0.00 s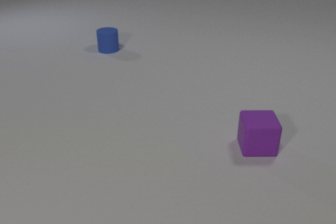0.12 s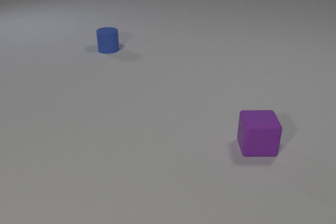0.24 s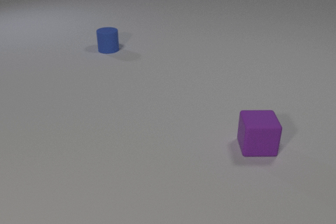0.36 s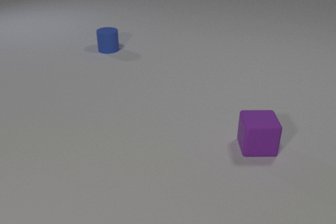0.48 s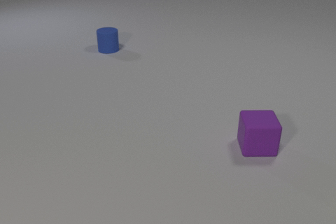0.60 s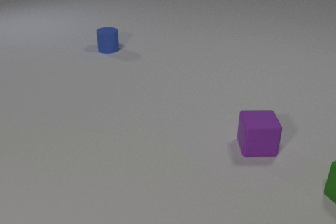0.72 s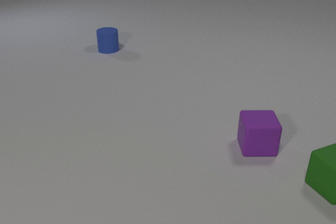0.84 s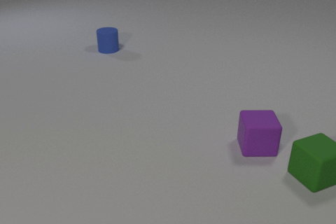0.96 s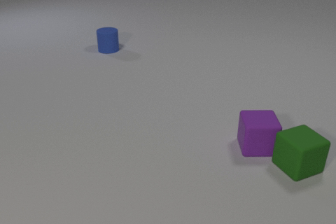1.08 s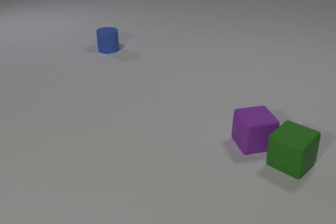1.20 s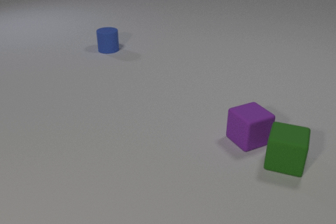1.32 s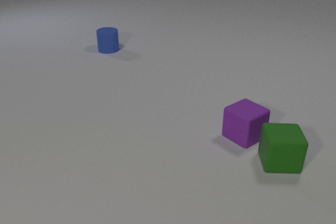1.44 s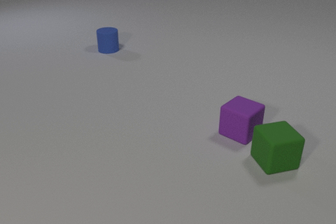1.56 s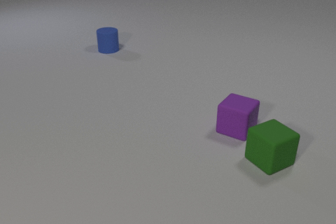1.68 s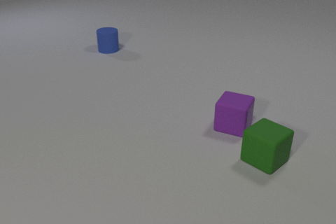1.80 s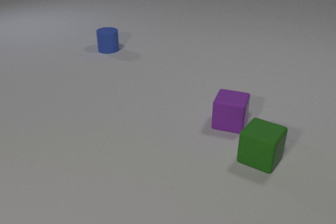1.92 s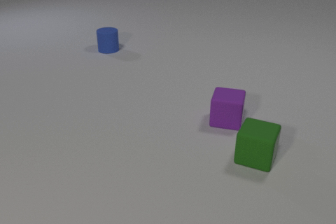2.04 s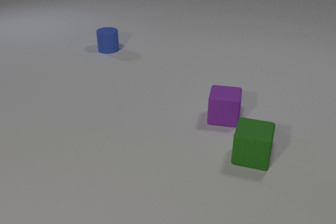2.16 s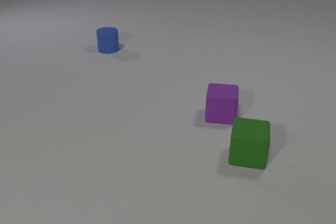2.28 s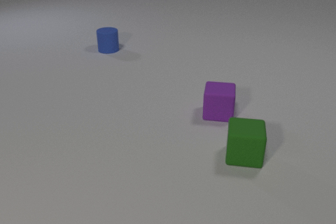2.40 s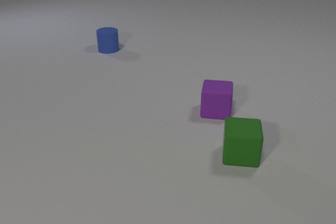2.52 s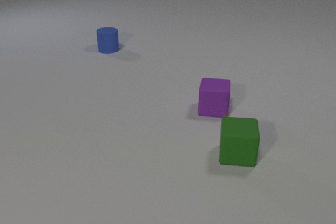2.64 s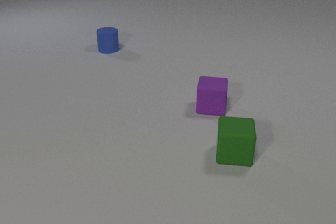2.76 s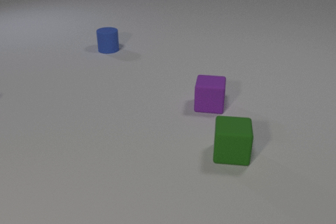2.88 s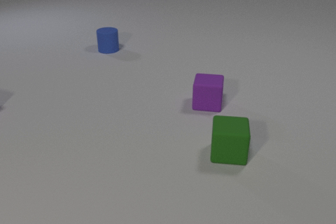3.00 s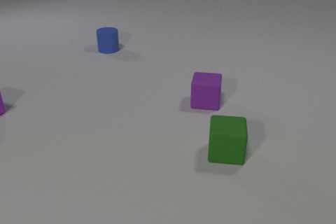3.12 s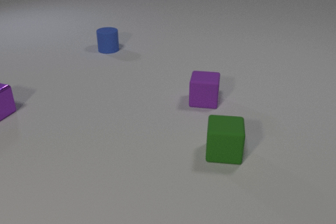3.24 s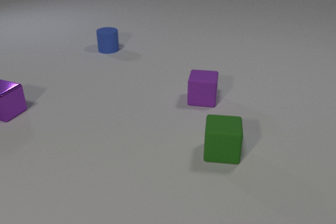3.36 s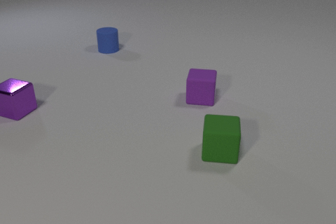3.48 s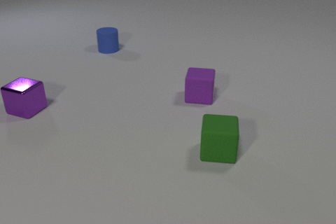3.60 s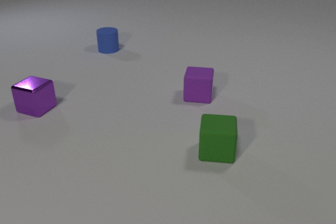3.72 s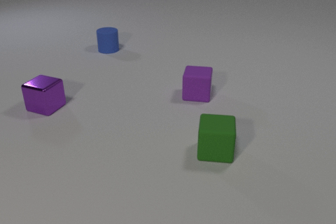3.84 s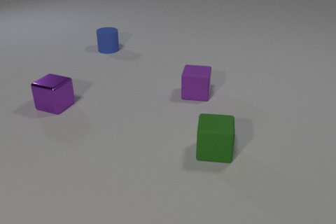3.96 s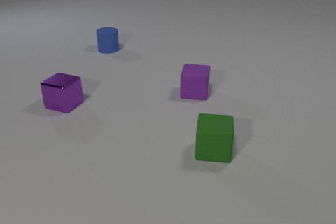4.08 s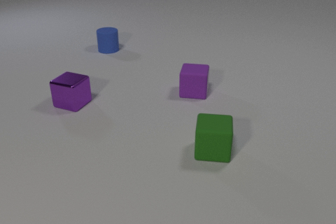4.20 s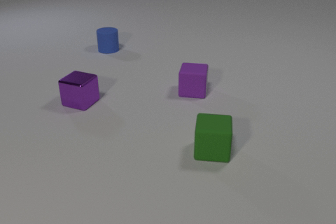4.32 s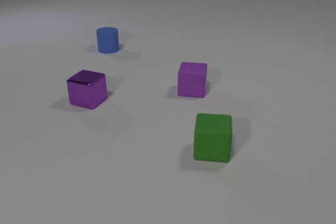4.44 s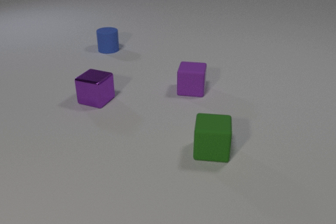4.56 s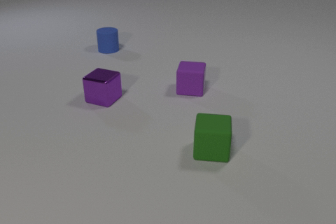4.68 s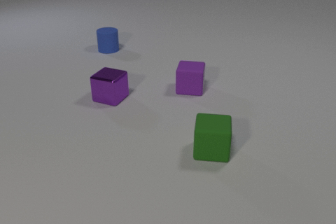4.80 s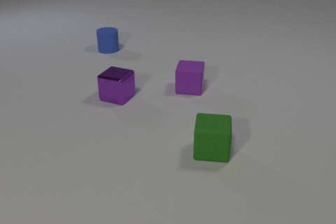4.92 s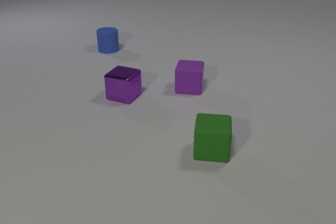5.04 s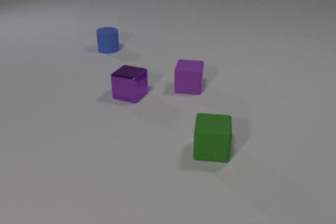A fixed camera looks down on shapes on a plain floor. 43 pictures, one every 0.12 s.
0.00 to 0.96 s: The green rubber cube comes in at the right edge, slides to the left and away from the camera.
0.96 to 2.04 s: The green rubber cube slides to the left, spins so that its near face slides to the right, counterclockwise seen from above. The purple rubber cube slides away from the camera and to the left, spins so that its near face slides to the right, counterclockwise seen from above. The green rubber cube and the purple rubber cube collide.
2.04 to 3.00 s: The green rubber cube slides to the left. The purple rubber cube slides away from the camera and to the left. The purple metal cube comes in at the left edge.
3.00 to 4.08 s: The green rubber cube slides to the left. The purple rubber cube slides away from the camera and to the left. The purple metal cube slides to the right.
4.08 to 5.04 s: The purple rubber cube slides away from the camera. The purple metal cube slides to the right.
What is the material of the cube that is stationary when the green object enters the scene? rubber.
What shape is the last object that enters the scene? cube.
How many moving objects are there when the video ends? 2.
